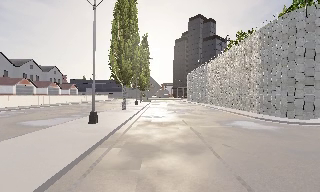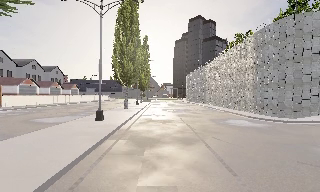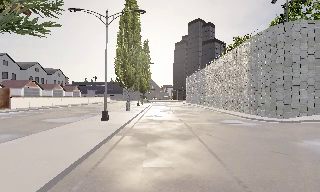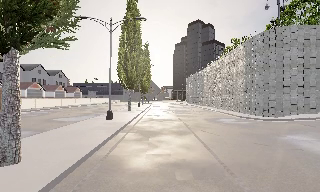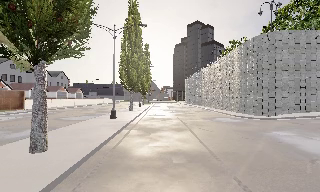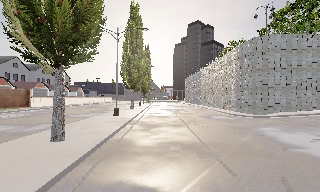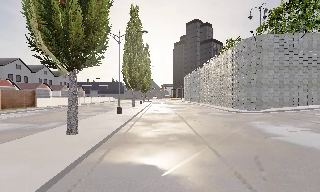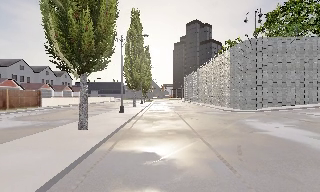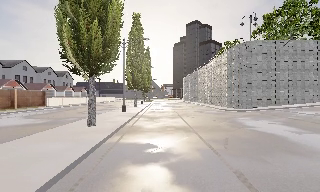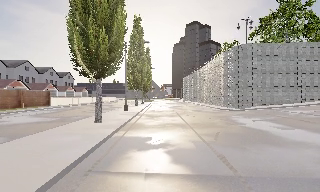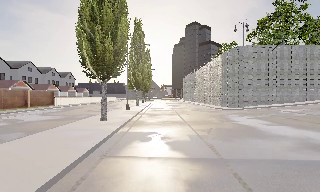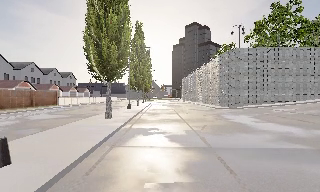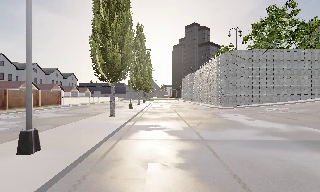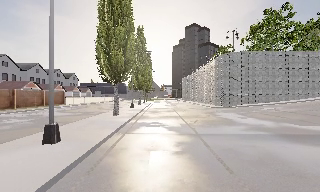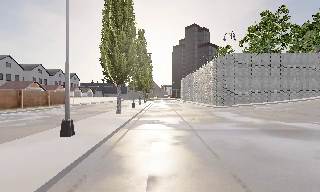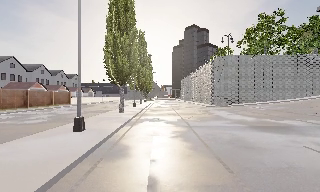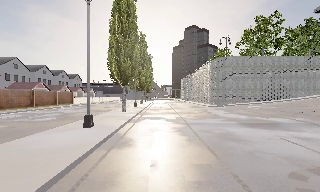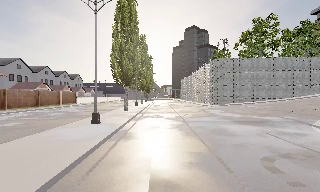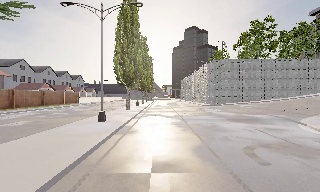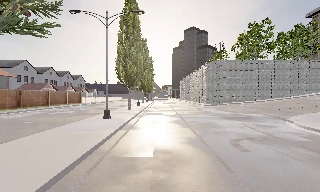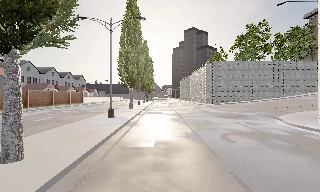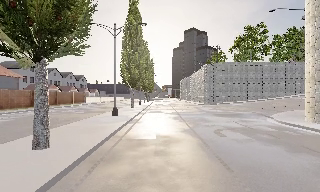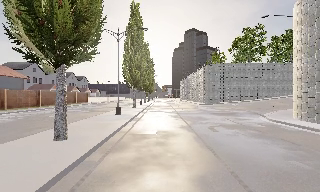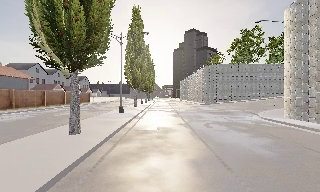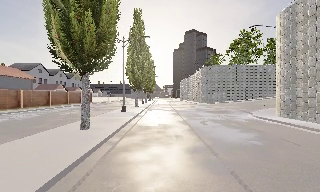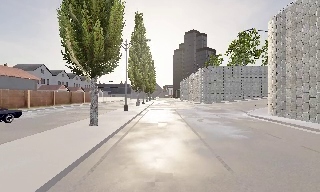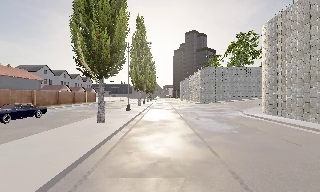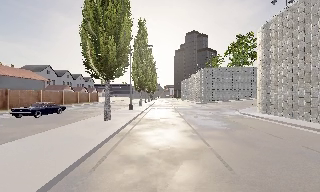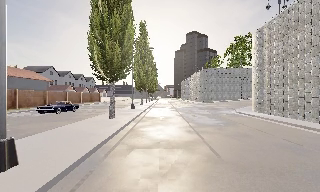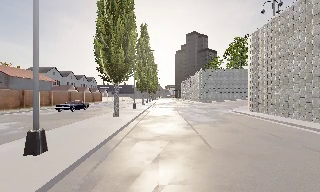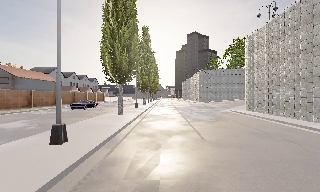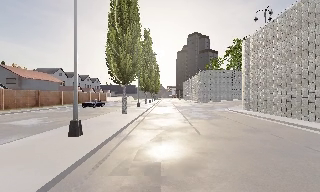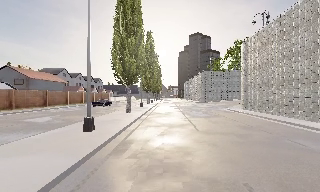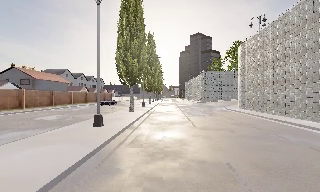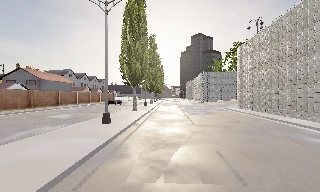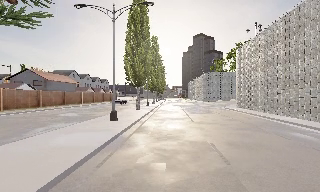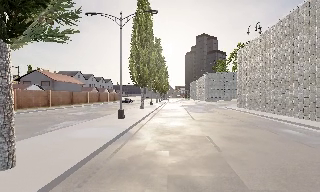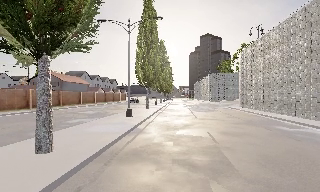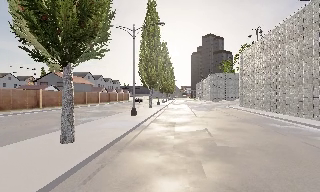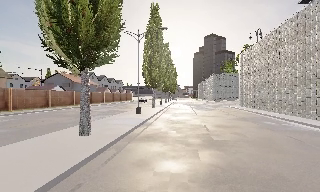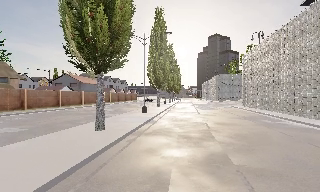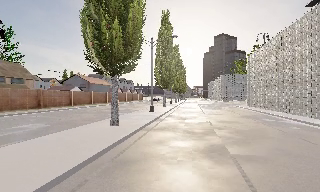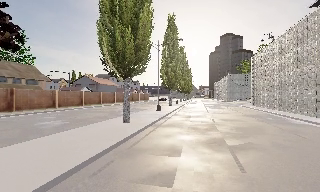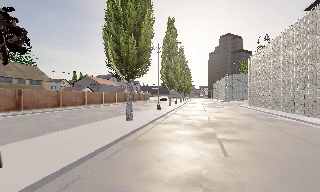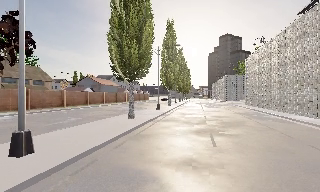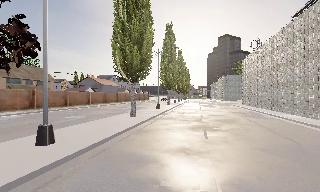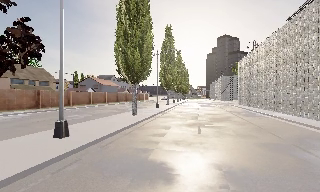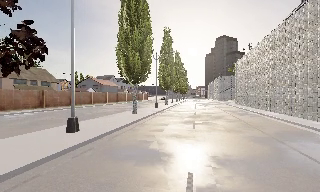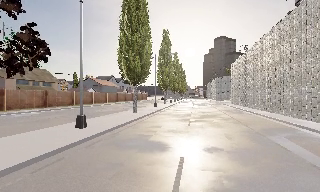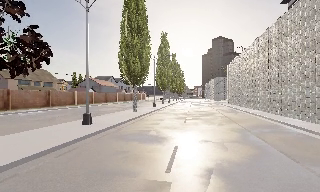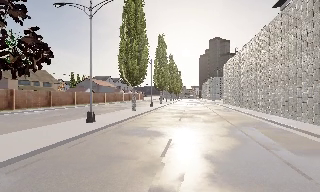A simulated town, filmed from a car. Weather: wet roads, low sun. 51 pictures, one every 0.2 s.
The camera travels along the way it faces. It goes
backward.
0.0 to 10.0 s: The camera pans to its left, which is counterclockwise from overhead, by about 10 degrees. It travels backward, about 50 m, so what stands in front gets smaller.
The film runs backward here.
